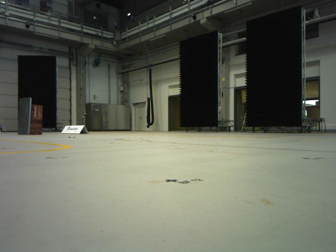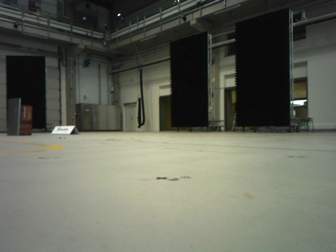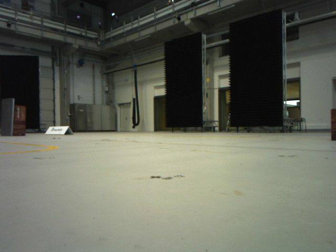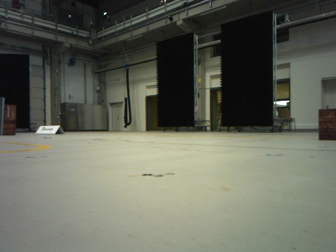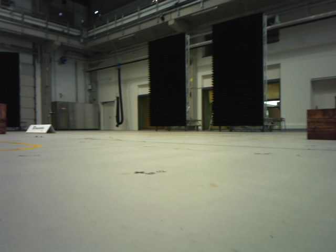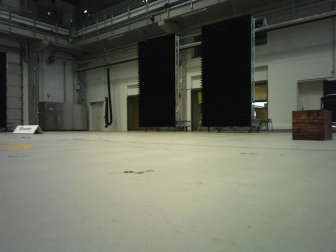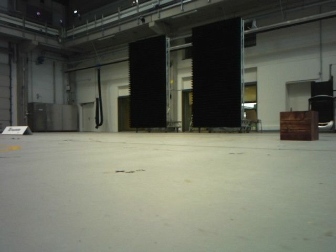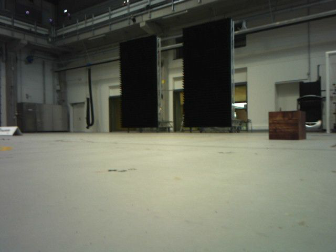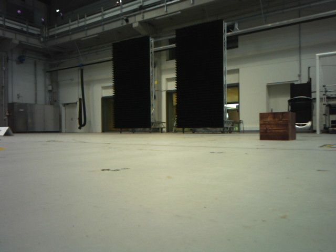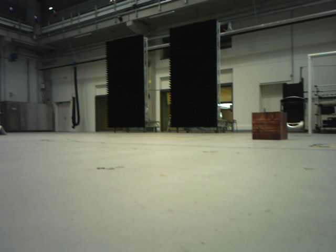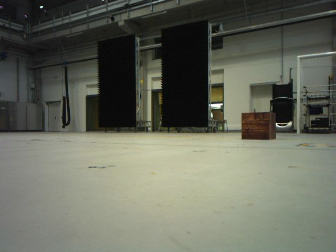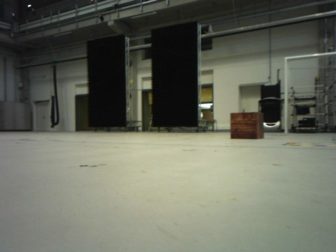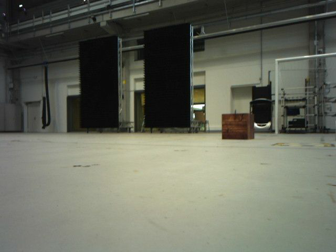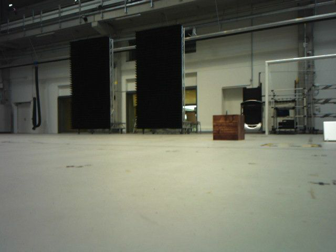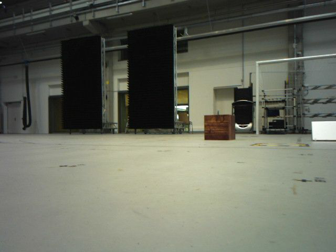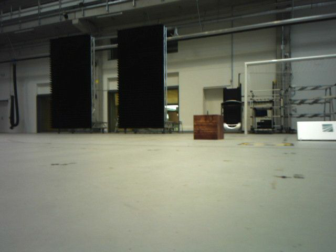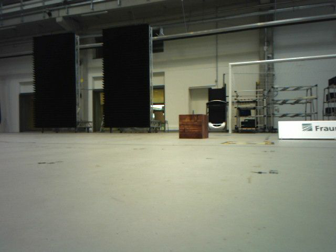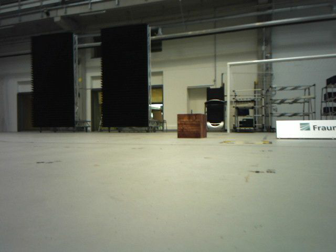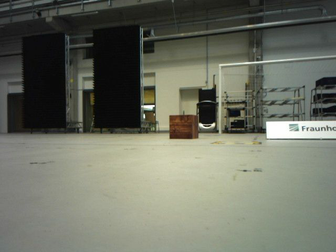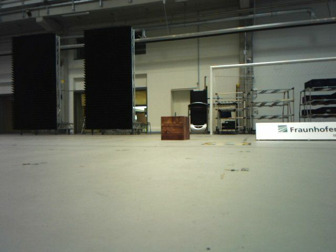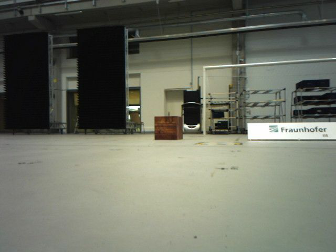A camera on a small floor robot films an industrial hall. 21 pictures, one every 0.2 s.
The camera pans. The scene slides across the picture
to the left.
The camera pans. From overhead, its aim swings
clockwise.
0.0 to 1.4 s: The camera swings to its right by about 10 degrees, and the scene slides to the left. It travels backward, about 0.3 m, so what stands in front gets smaller.
1.4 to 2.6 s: The camera travels backward, about 0.2 m, so what stands in front gets smaller.
2.6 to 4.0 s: The scene slides to the left, as the camera pans about 10 degrees to its right. It travels backward, about 0.3 m, so what stands in front gets smaller.
The film runs backward here.
